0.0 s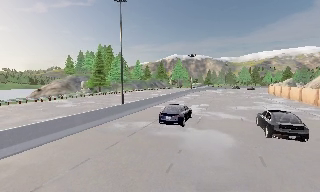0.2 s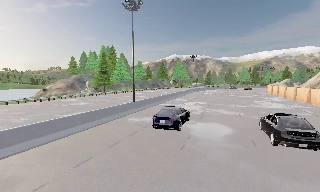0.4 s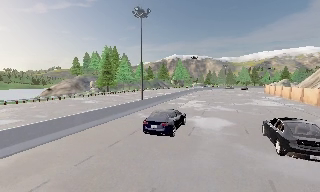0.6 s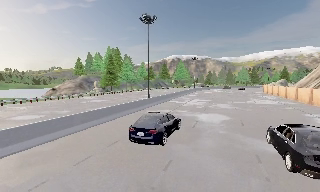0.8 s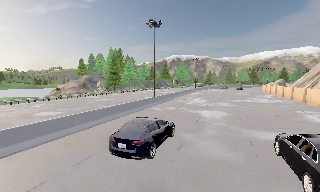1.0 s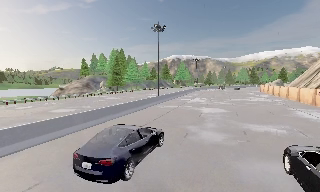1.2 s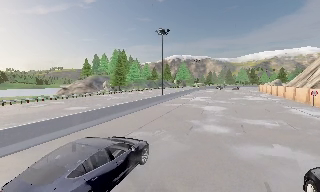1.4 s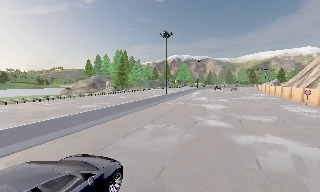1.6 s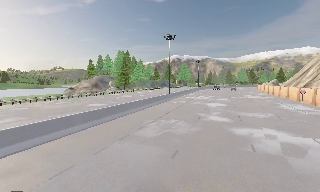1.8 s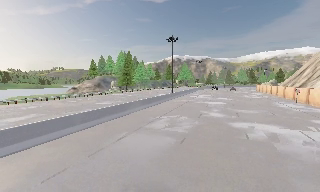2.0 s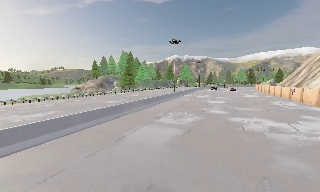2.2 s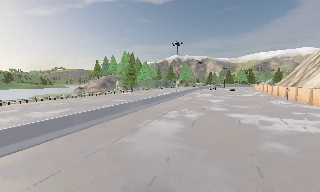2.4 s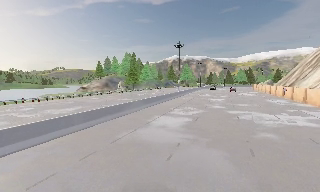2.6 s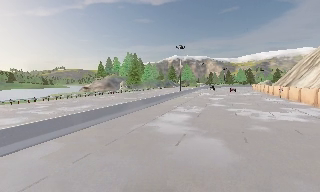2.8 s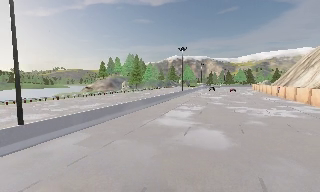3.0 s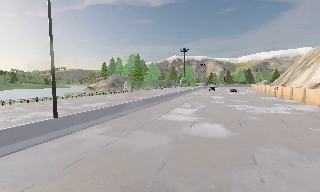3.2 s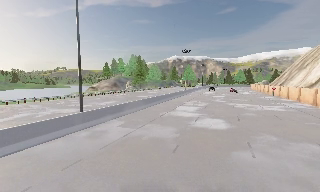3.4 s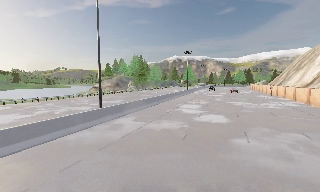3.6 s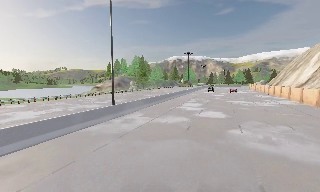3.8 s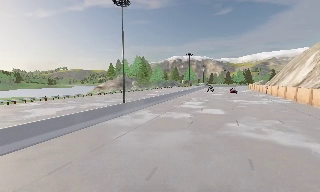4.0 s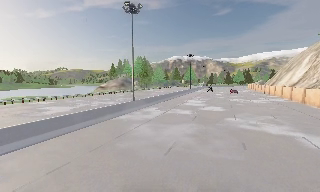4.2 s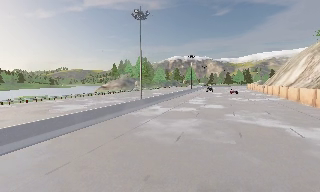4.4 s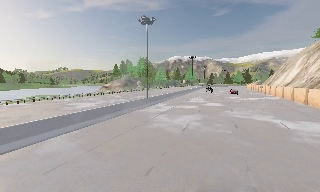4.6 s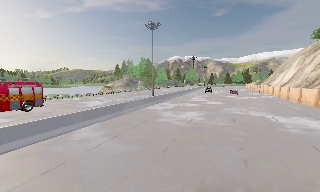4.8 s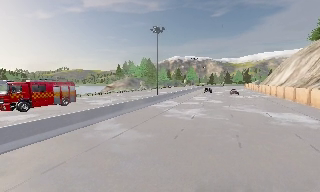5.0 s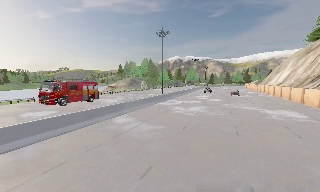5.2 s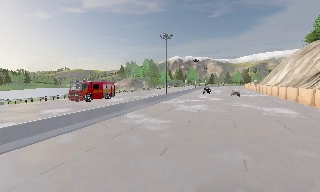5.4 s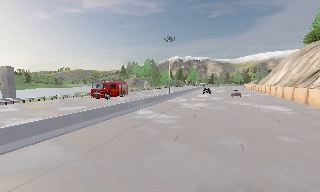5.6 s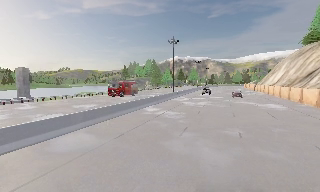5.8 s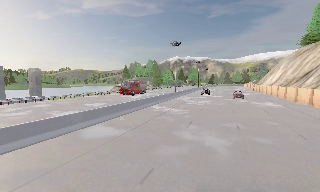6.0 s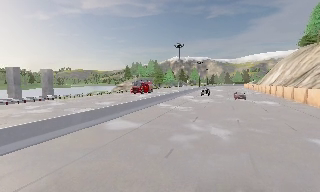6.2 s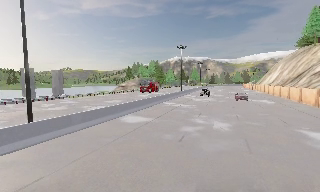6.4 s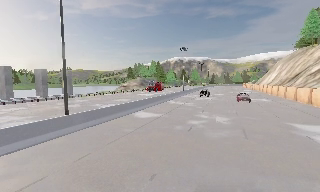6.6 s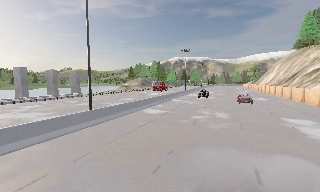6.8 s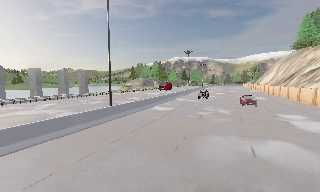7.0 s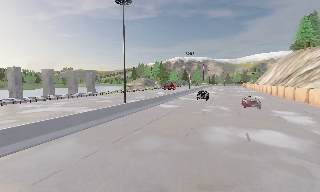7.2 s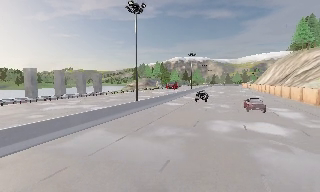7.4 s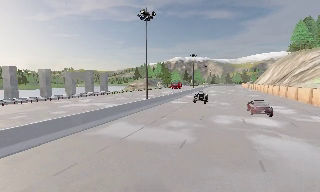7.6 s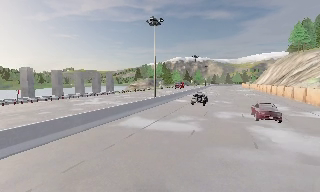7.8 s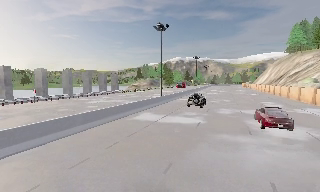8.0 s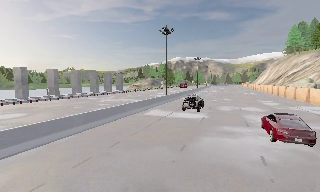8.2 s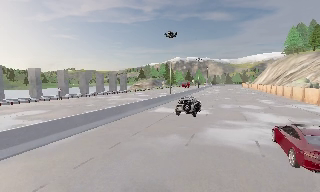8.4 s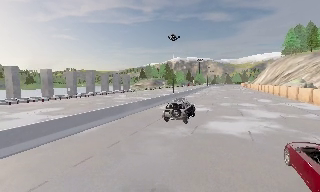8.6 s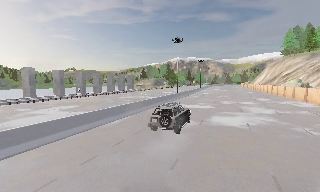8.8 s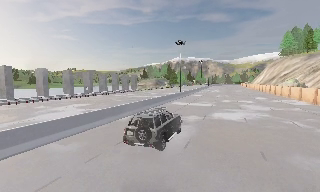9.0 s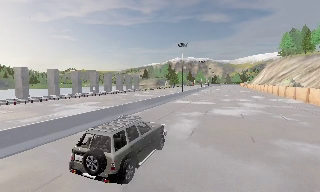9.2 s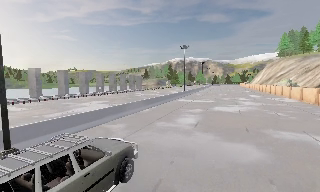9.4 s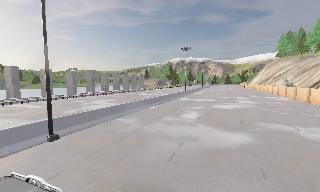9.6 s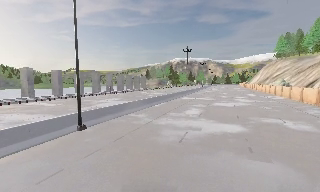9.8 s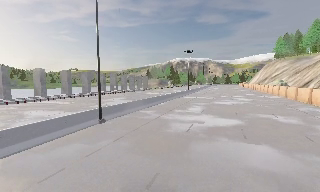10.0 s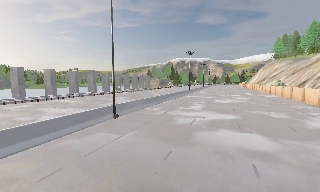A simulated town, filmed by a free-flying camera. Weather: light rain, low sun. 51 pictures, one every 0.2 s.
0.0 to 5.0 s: The camera travels backward, about 45 m, so what stands in front gets smaller.
5.0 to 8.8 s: The camera travels backward and to its left, about 40 m, so what stands in front gets smaller.
8.8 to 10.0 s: The camera travels backward, about 12 m, so what stands in front gets smaller.
The film runs backward here.
